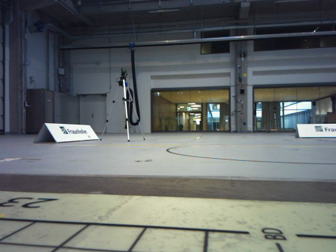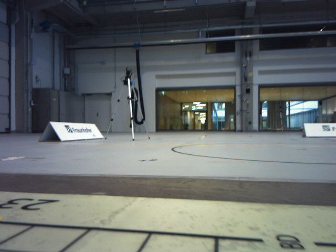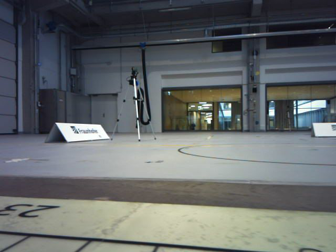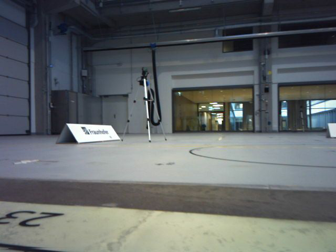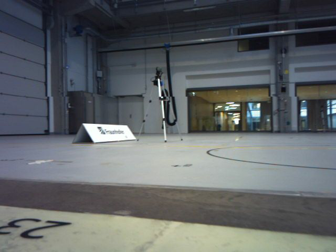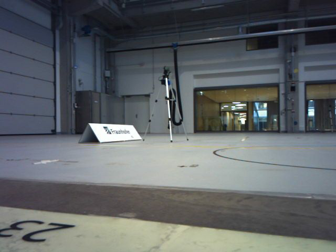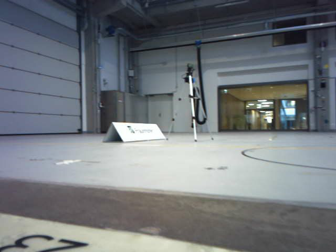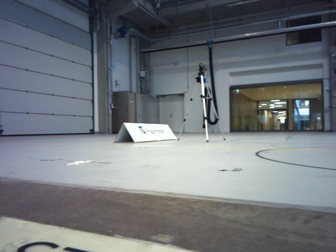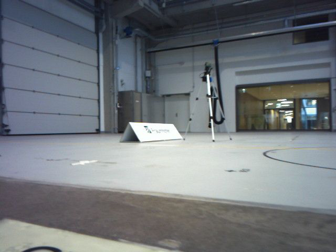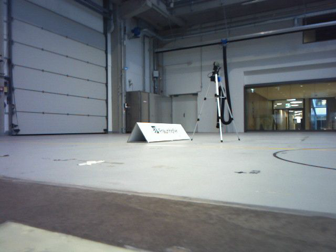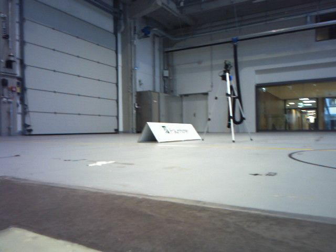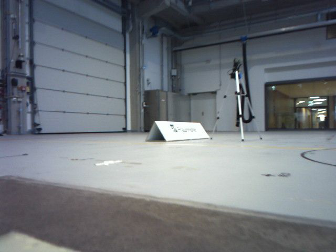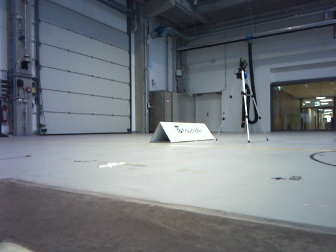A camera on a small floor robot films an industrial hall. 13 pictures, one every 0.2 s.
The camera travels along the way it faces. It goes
forward.
0.0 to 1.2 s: The camera swings to its left by about 10 degrees, and the scene slides to the right. It travels forward, about 0.3 m, so what stands in front looms larger.
1.2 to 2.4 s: The camera travels forward, about 0.2 m, so what stands in front looms larger.
The film runs forward here.
